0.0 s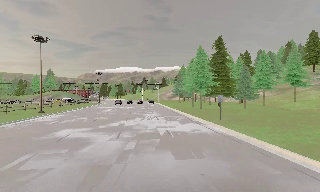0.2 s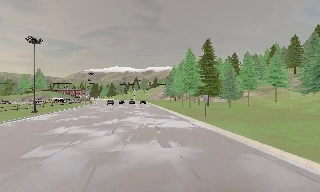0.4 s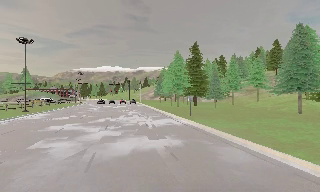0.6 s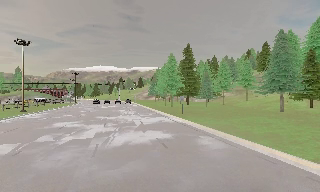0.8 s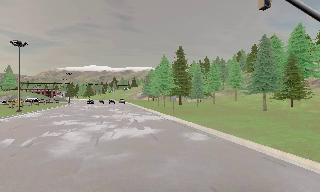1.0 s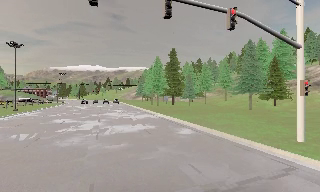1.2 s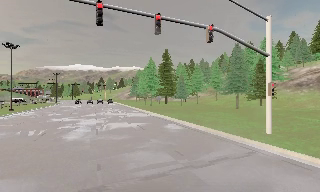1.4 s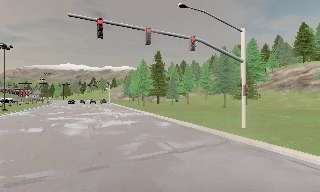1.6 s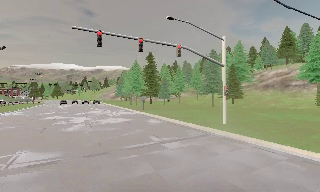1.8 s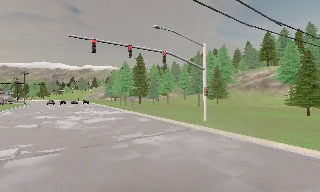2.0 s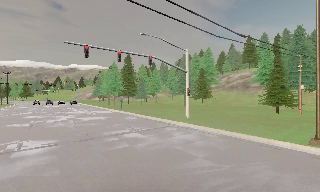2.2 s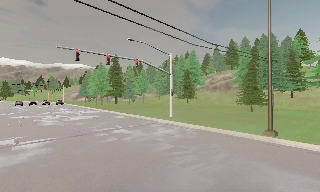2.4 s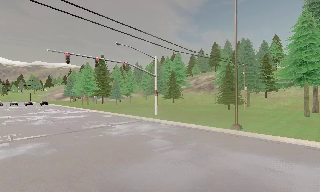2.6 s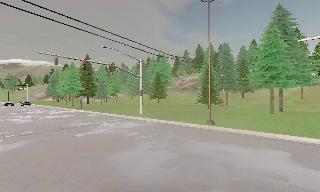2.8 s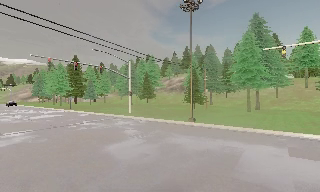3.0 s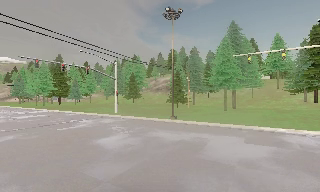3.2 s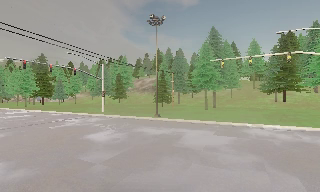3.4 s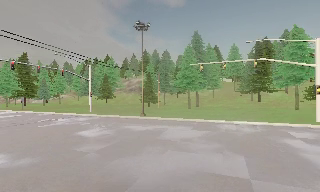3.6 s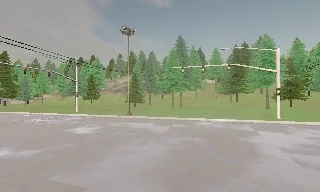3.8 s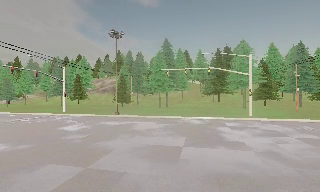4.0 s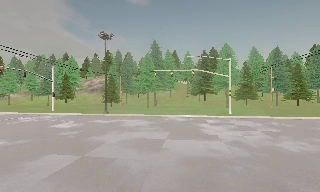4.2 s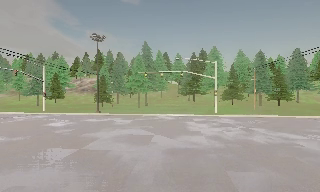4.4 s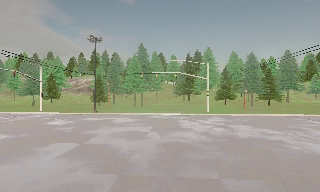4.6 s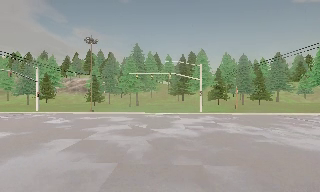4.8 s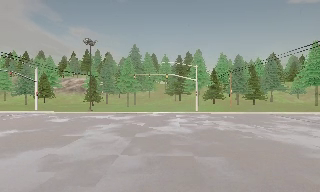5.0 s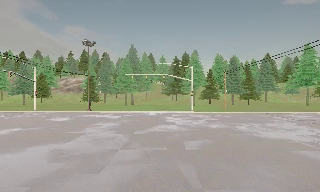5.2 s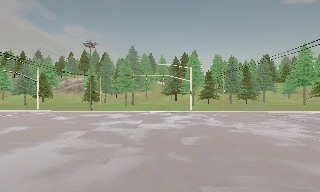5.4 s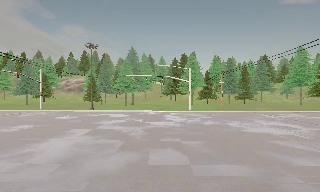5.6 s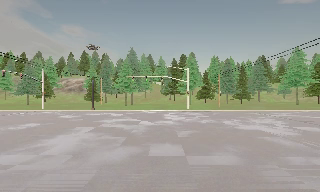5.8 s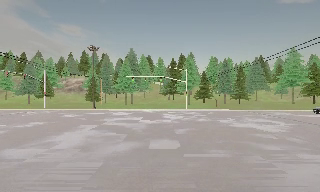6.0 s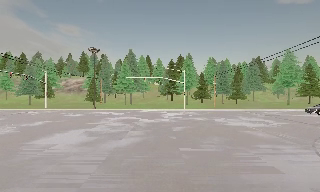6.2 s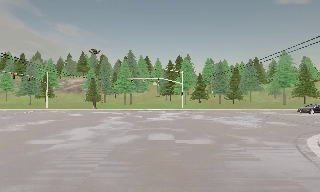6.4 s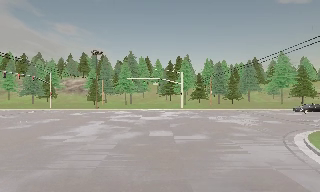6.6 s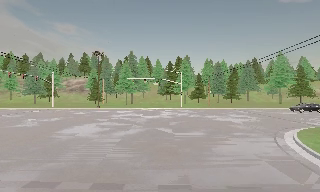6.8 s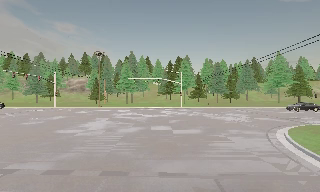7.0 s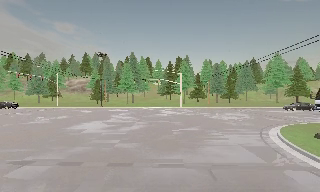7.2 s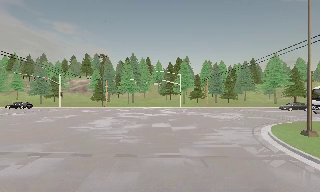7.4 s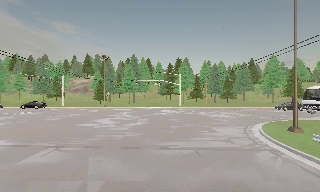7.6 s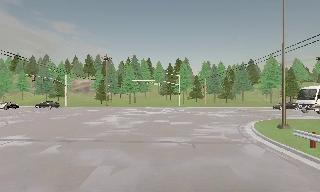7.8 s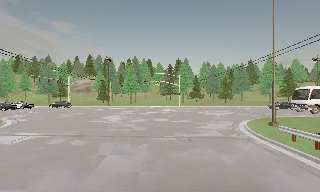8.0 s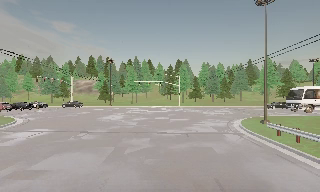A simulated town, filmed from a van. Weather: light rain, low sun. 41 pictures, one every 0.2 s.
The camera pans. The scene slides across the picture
to the left.
The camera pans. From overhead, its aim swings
clockwise.
0.0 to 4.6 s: The scene slides to the left, as the camera pans about 80 degrees to its right. It travels backward, about 35 m.
4.6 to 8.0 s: The camera travels backward, about 15 m, so what stands in front gets smaller.
The film runs backward here.
